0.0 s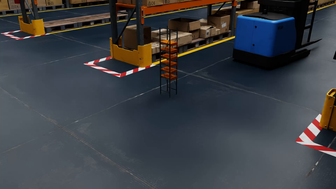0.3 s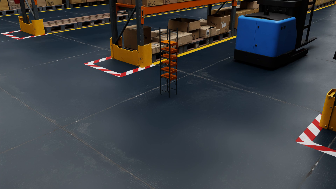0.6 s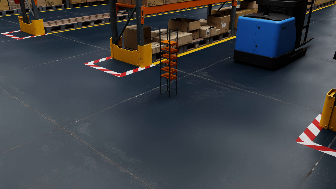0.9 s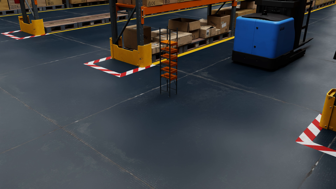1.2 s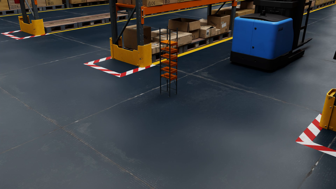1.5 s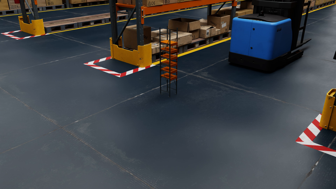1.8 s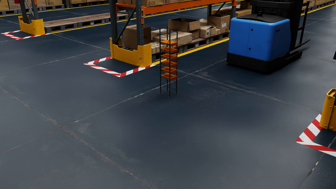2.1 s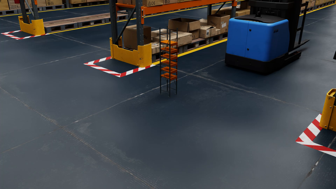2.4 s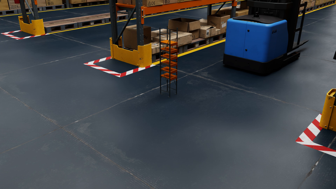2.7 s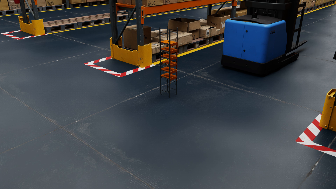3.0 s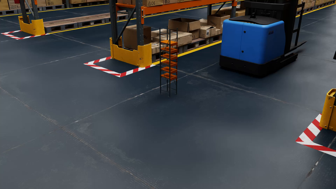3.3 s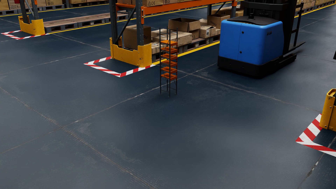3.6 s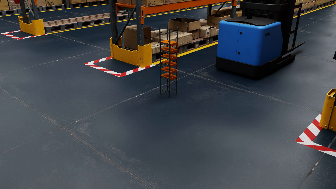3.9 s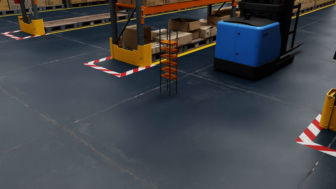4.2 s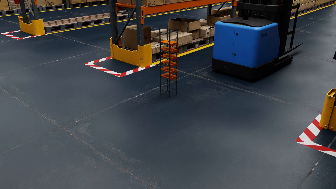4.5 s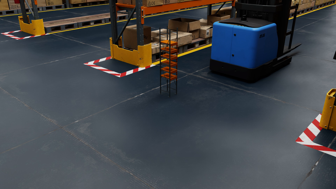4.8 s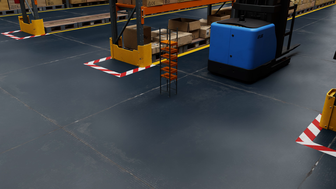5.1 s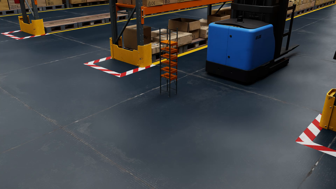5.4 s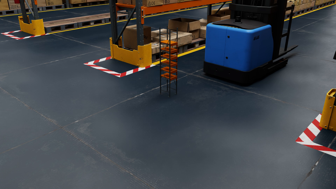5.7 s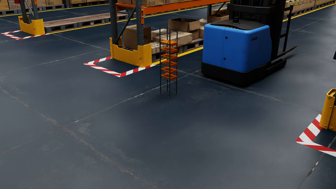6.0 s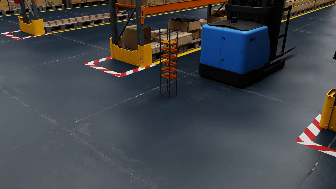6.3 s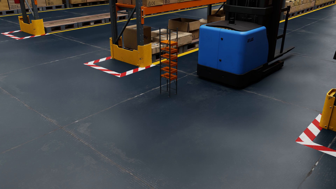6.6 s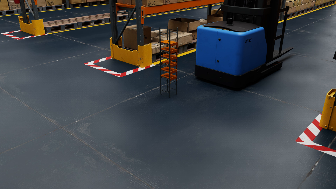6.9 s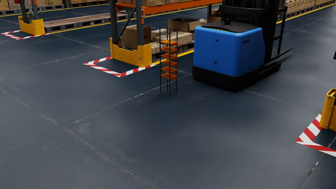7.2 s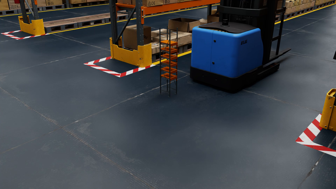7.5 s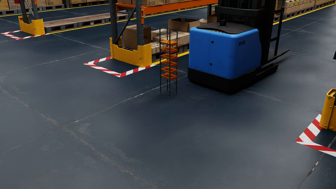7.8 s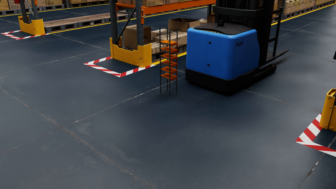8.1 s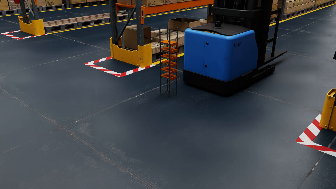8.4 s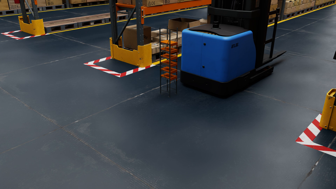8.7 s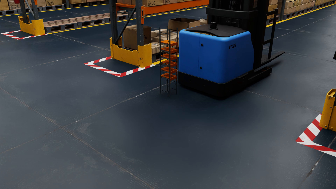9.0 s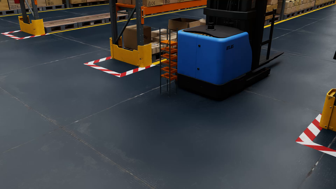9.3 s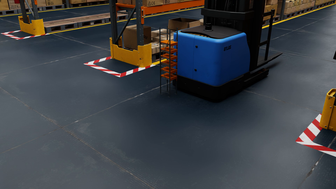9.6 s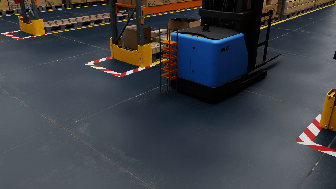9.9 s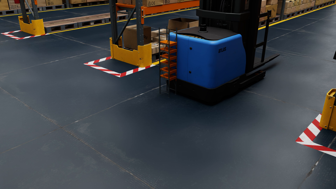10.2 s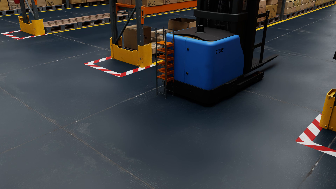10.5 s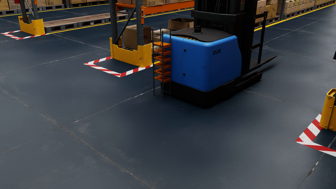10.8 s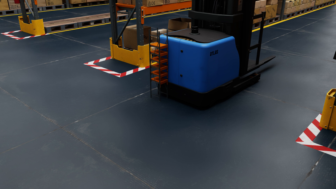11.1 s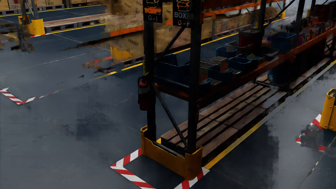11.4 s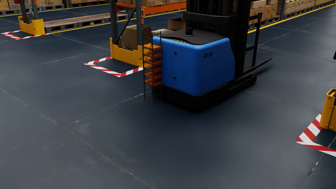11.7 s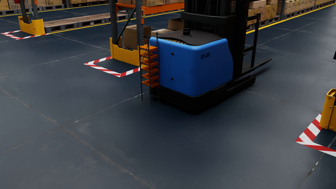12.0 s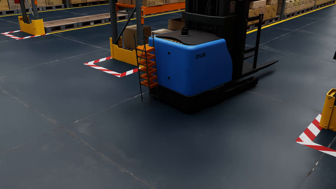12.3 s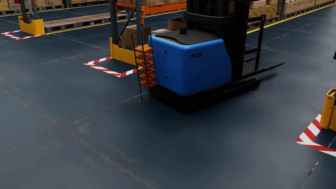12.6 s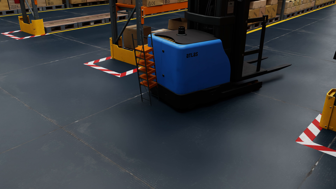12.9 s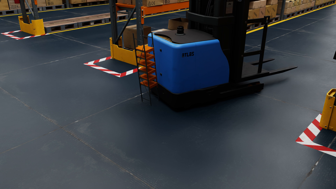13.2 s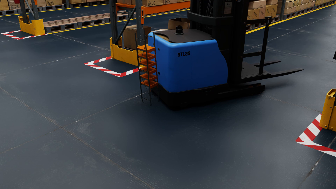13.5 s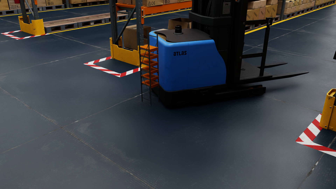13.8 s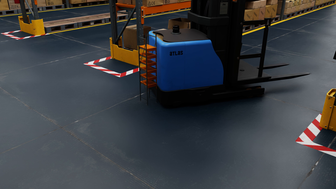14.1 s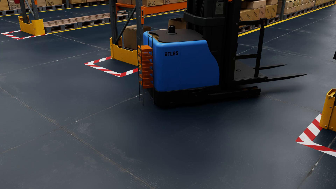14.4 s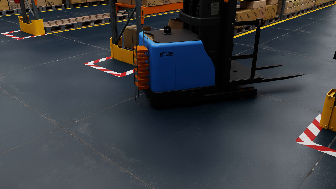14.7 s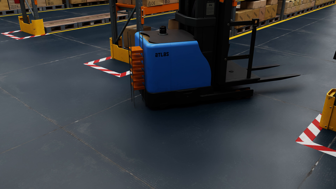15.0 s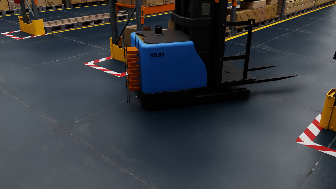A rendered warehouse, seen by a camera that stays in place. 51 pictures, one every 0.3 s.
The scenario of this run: A forklift runs into an object in its way.
